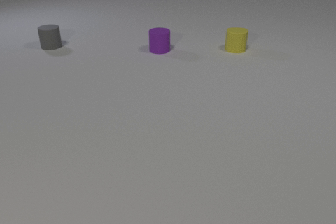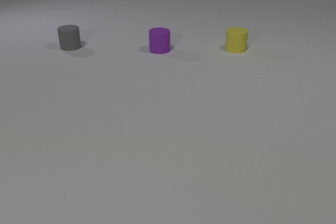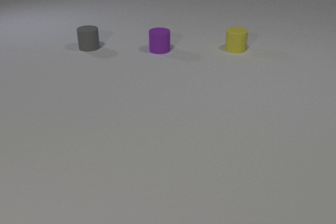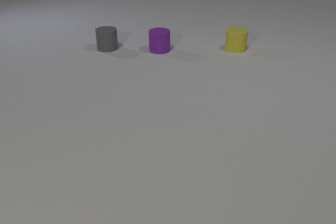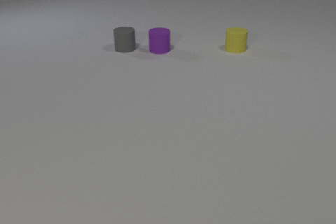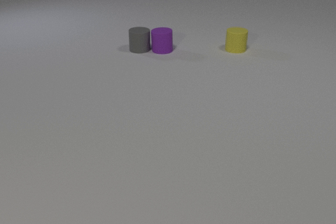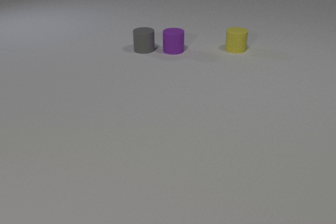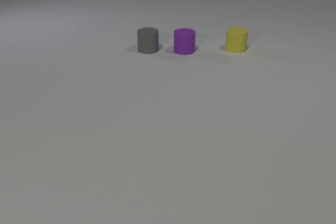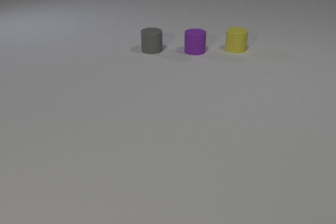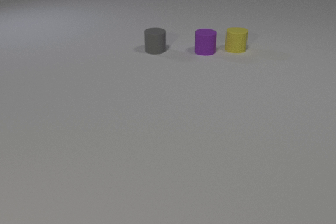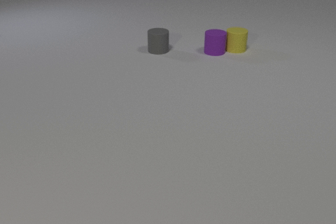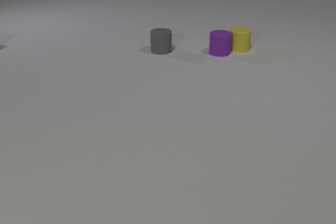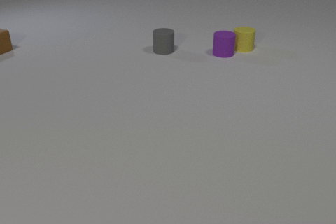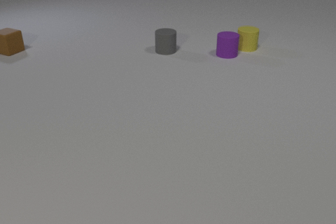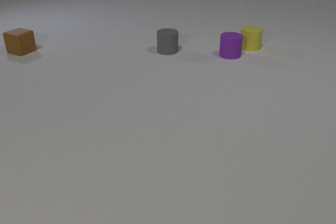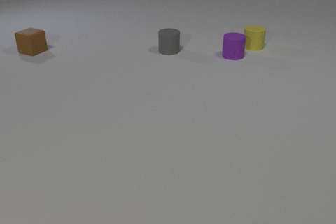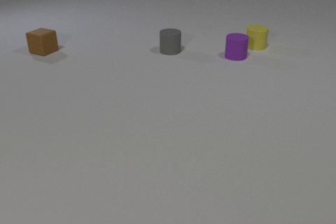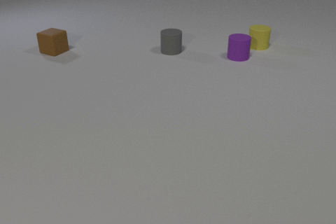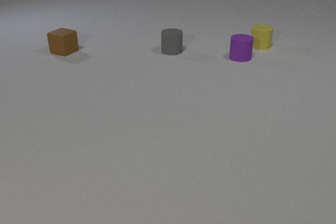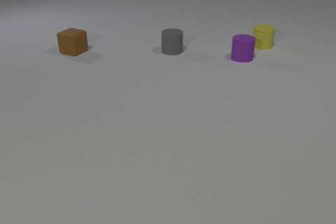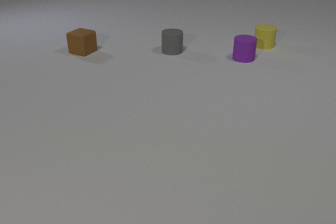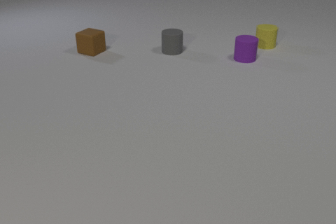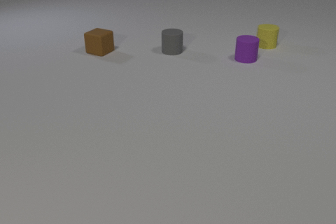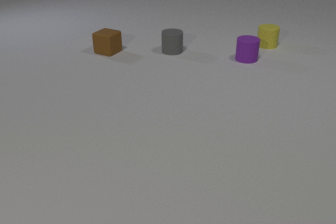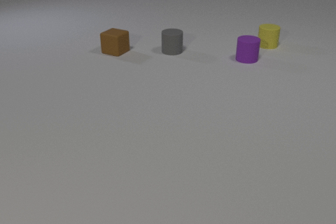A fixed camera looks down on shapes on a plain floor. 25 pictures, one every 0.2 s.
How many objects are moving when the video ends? 2.
How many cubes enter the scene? 1.
Are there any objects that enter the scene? yes.
0.0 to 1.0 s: The gray rubber cylinder slides to the right. The gray rubber cylinder and the purple rubber cylinder collide.
1.0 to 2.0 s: The gray rubber cylinder slides to the right. The purple rubber cylinder slides to the right.
2.0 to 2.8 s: The gray rubber cylinder slides to the right. The purple rubber cylinder slides to the right and toward the camera. The brown rubber cube comes in at the left edge, slides to the right and toward the camera. The yellow rubber cylinder slides to the right and away from the camera. The purple rubber cylinder and the yellow rubber cylinder collide.
2.8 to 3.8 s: The gray rubber cylinder slides to the right. The purple rubber cylinder slides to the right and toward the camera. The brown rubber cube slides to the right. The yellow rubber cylinder slides to the right and away from the camera.
3.8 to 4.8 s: The purple rubber cylinder slides to the right. The brown rubber cube slides to the right. The yellow rubber cylinder slides to the right.
